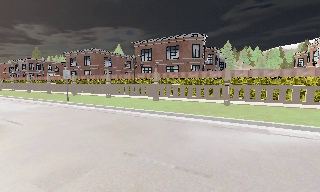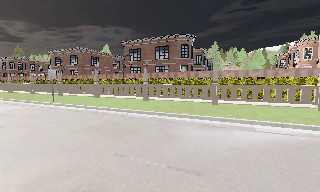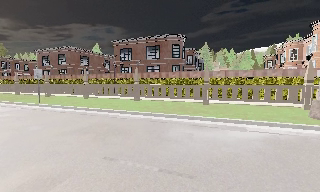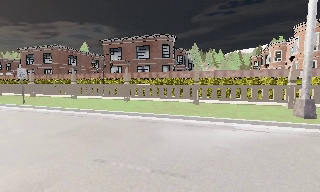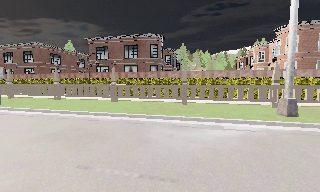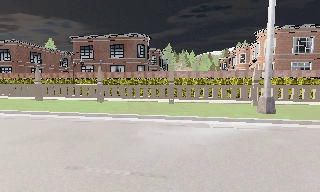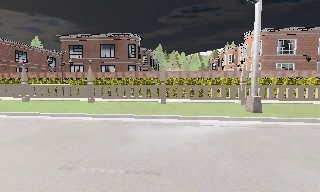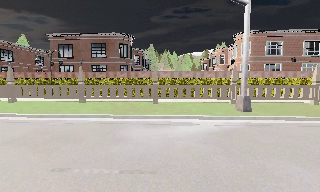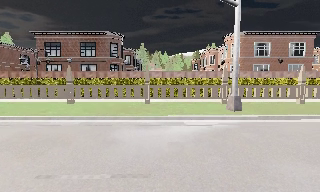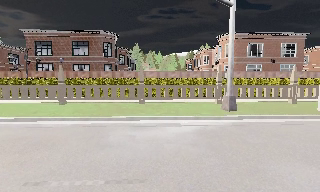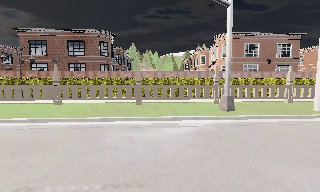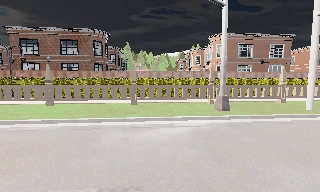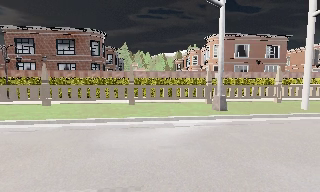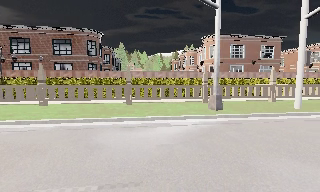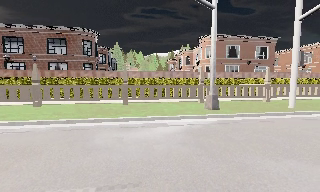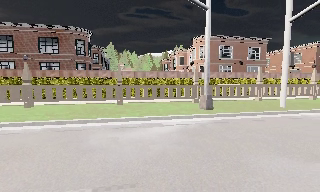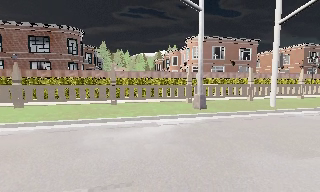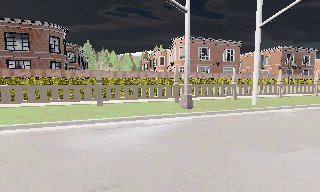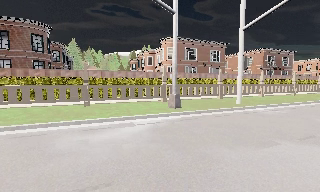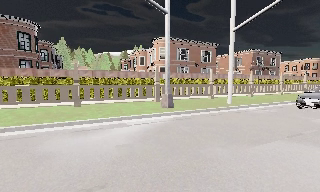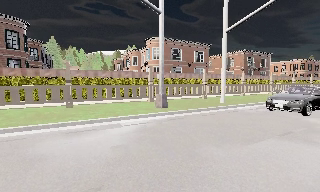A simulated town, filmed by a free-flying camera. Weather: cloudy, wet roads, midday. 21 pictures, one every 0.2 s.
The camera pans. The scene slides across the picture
to the left.
The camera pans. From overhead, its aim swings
clockwise.
0.0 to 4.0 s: The camera pans to its right, which is clockwise from overhead, by about 55 degrees. It travels to its left, about 1 m.
The film runs forward here.
